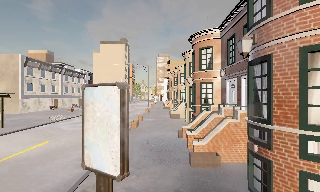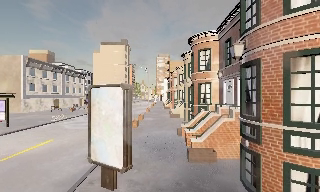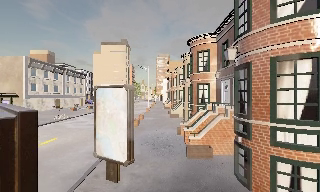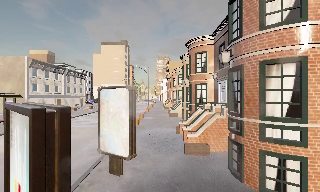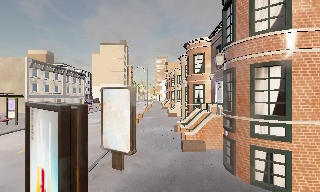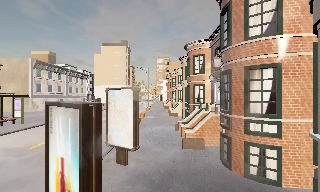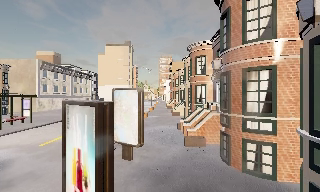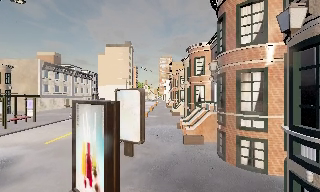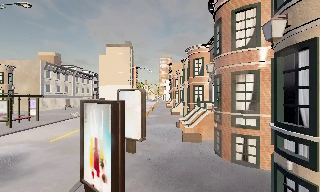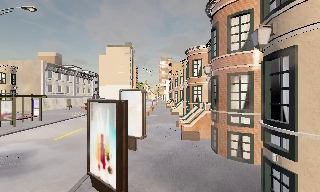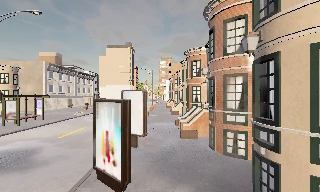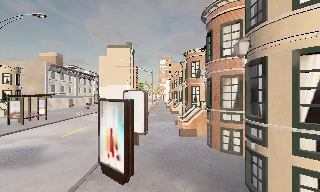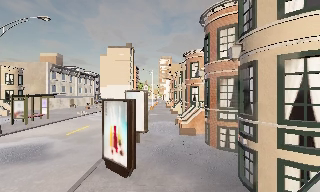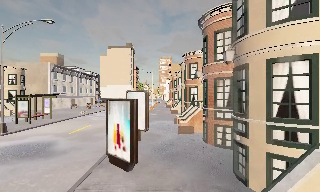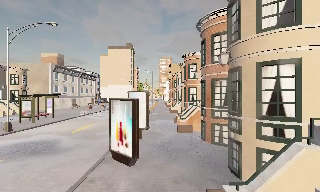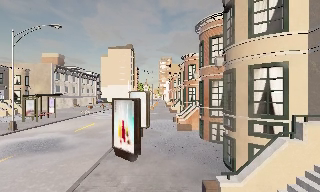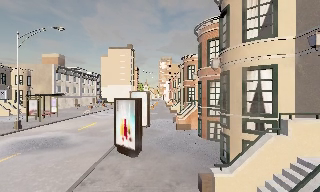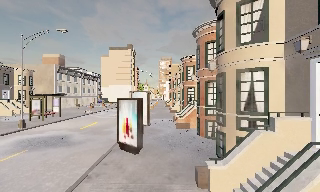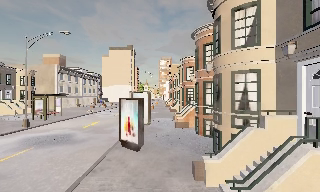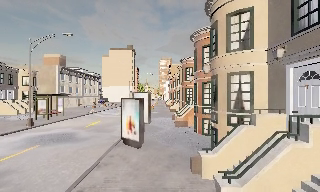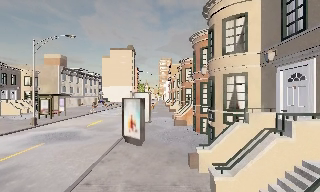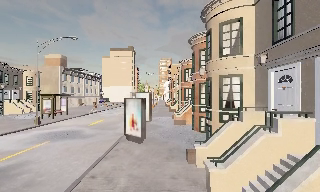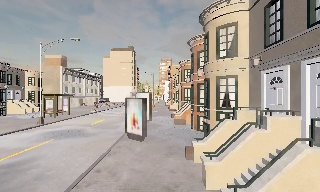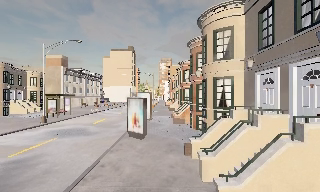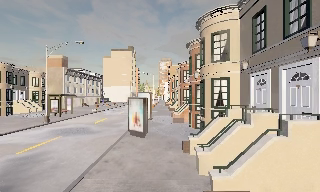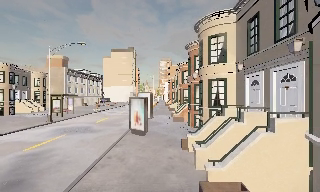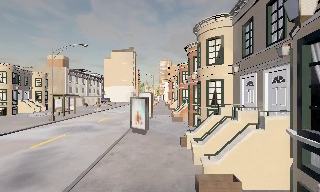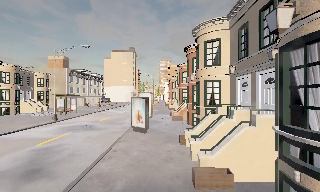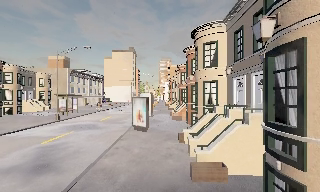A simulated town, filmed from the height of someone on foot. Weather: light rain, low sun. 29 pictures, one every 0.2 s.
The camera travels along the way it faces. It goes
backward.
0.0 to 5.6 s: The camera travels backward, about 11 m, so what stands in front gets smaller.
The film runs backward here.
